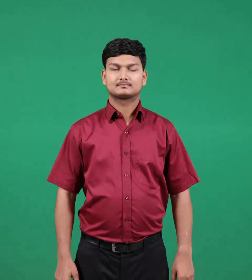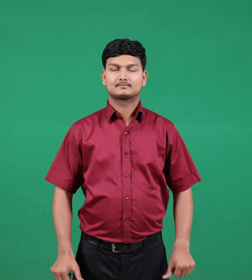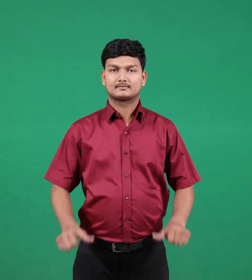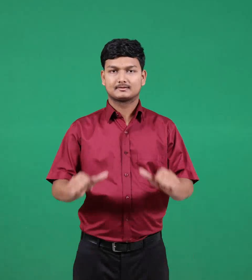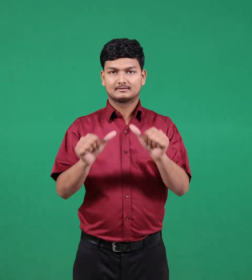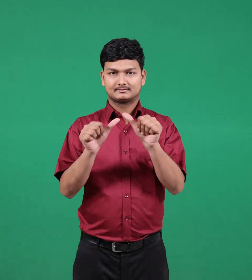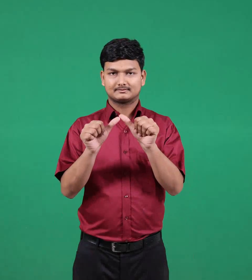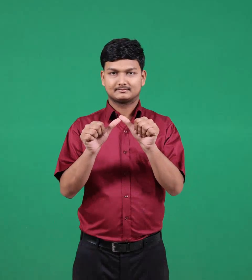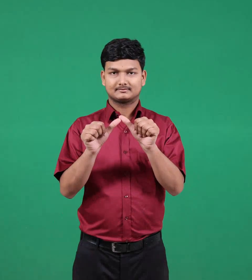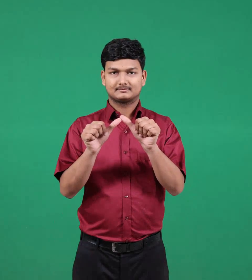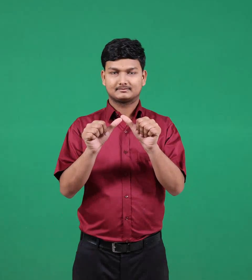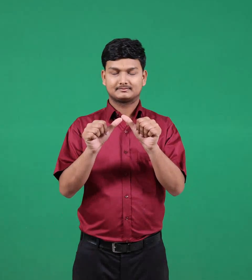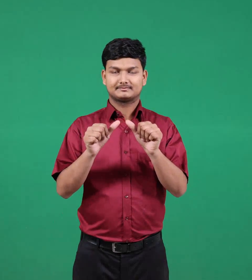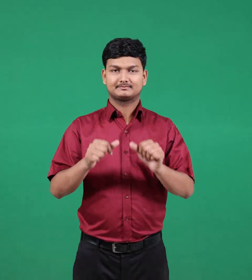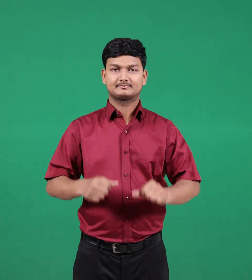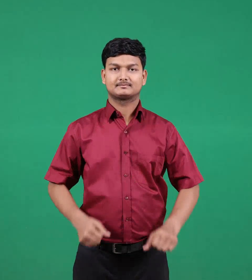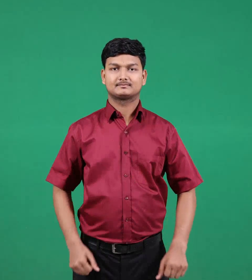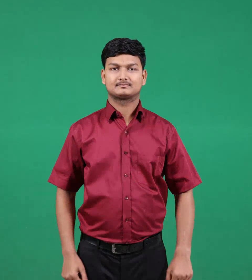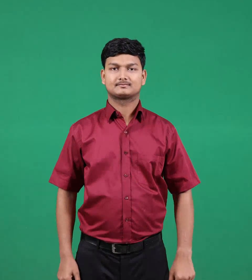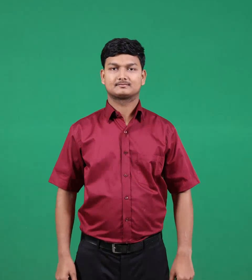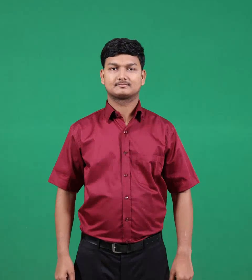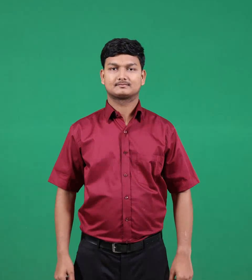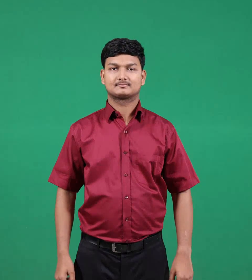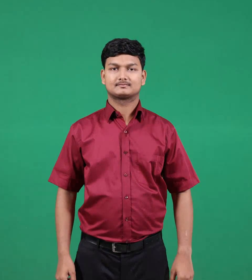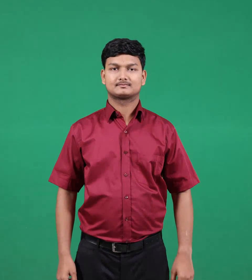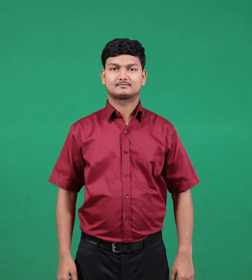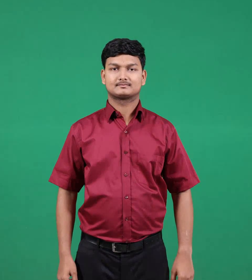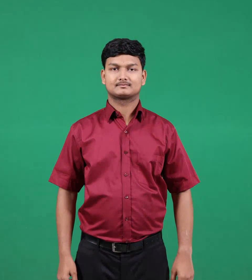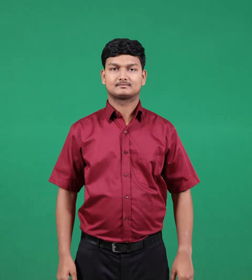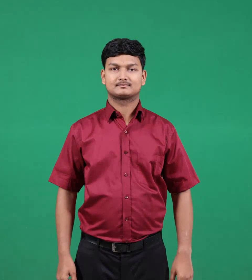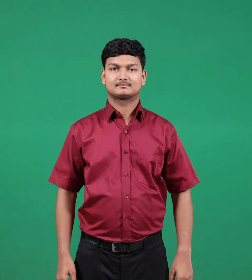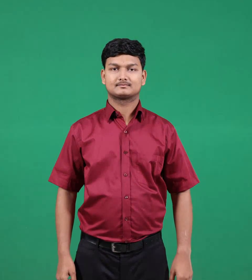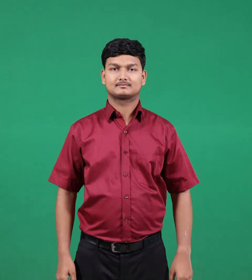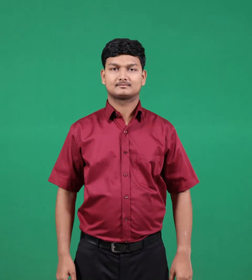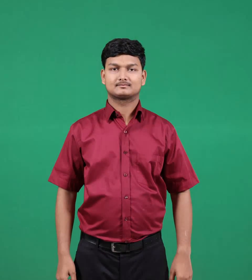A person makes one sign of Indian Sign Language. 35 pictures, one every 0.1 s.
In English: a
